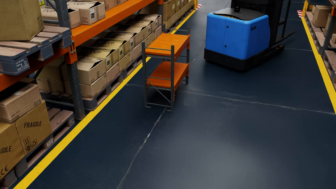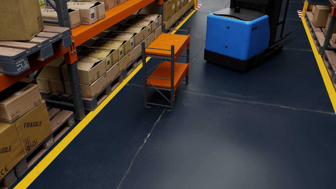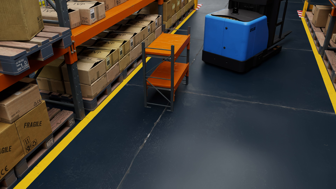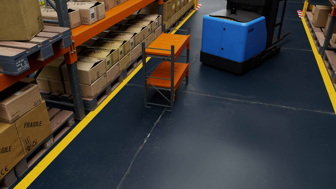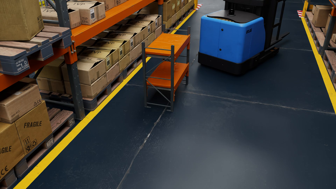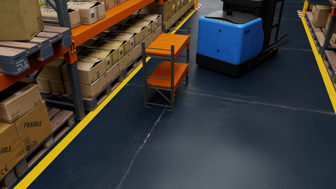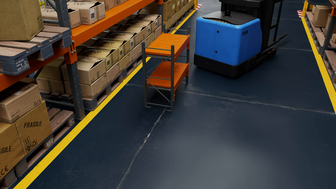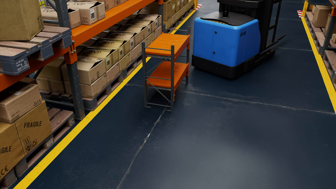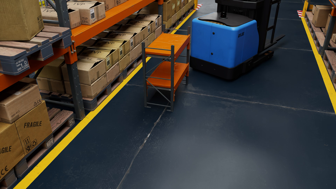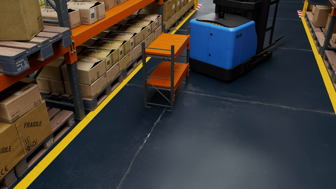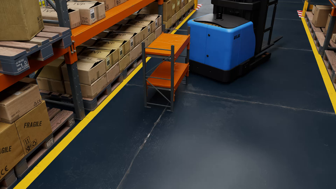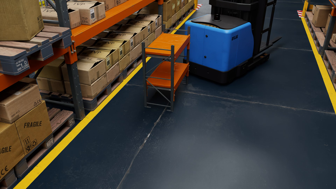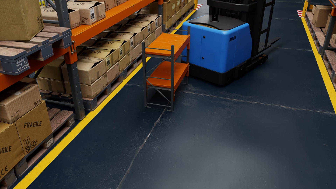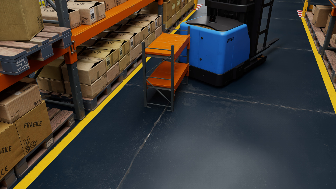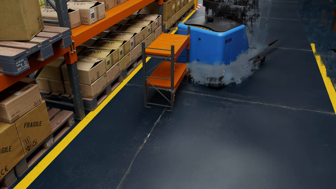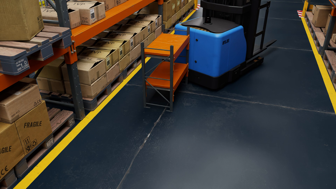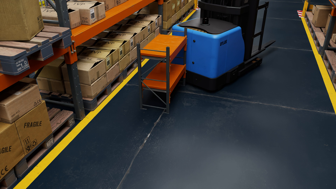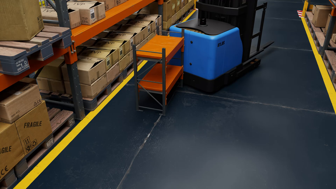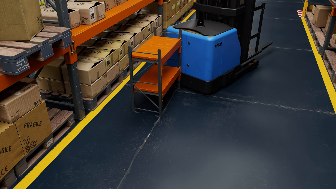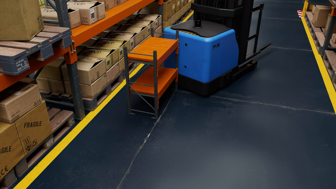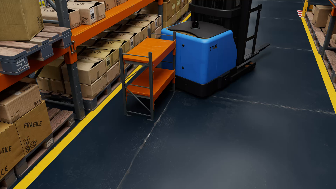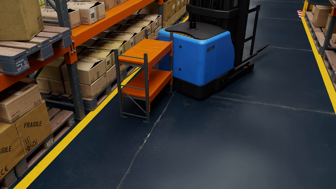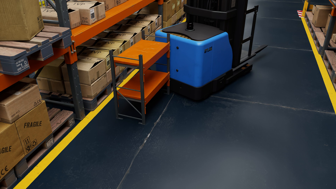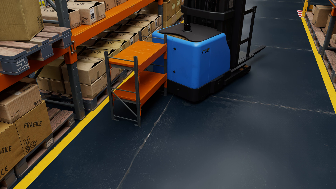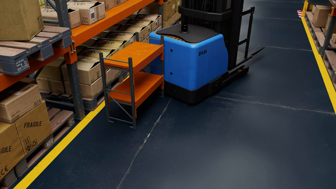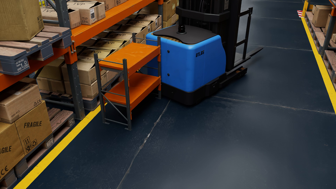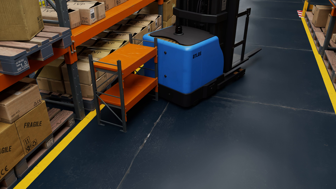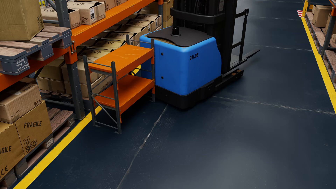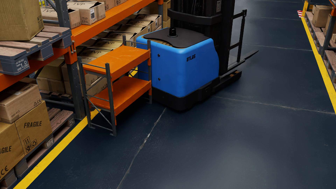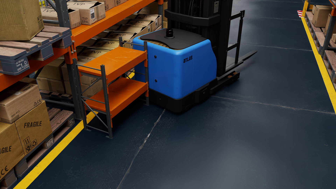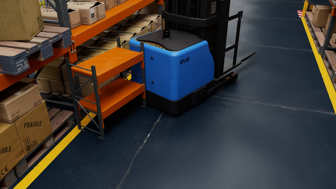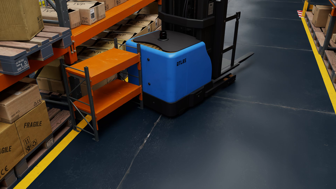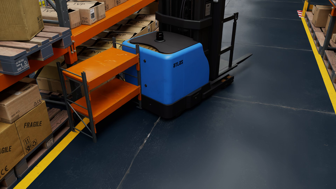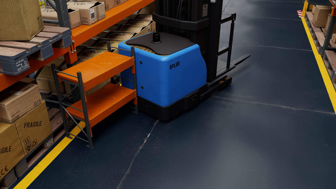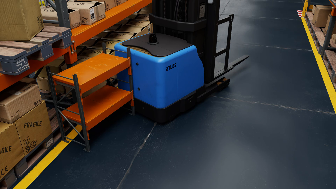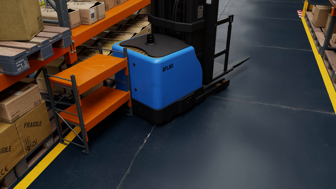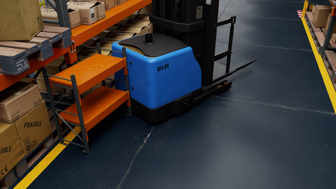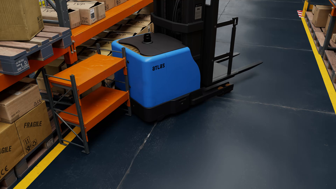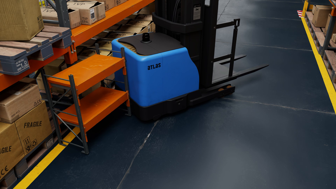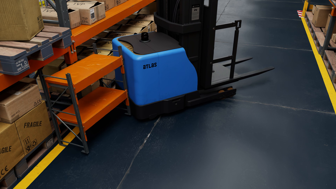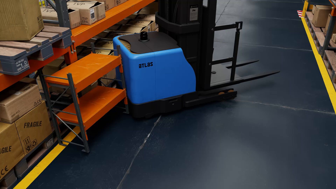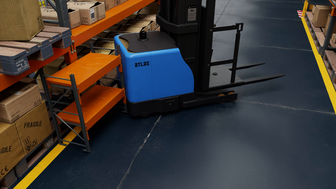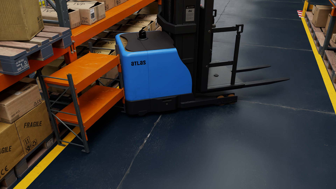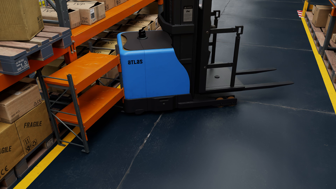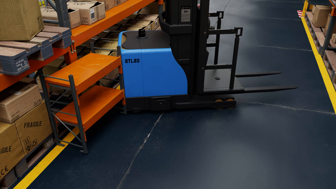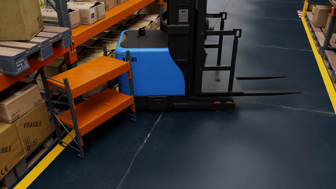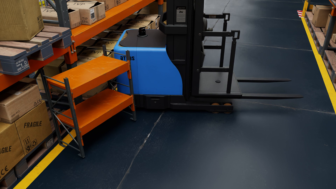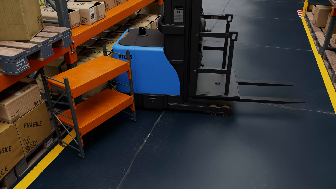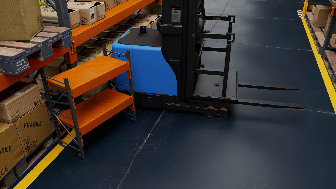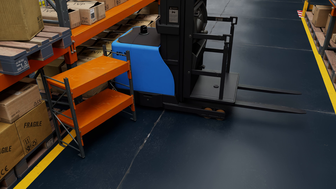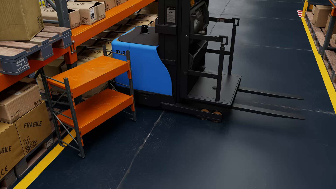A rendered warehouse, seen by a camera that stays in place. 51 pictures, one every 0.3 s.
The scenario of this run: A forklift runs into an object in its way.
